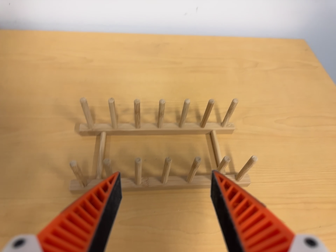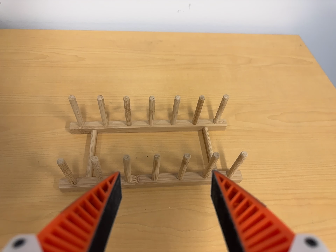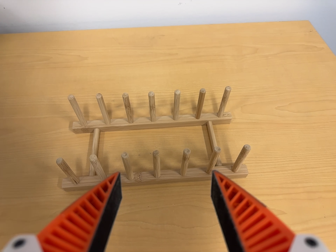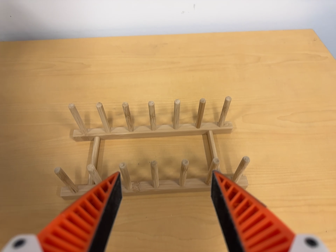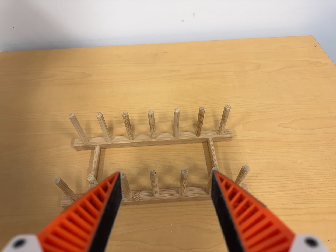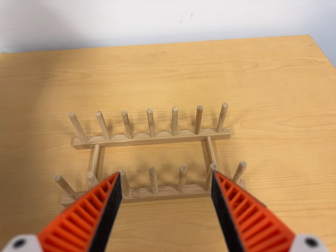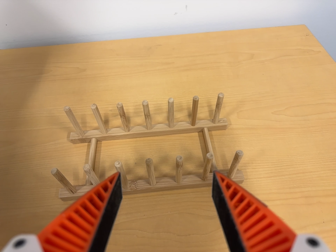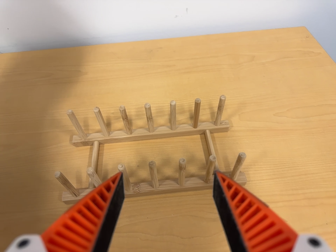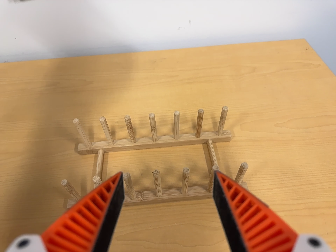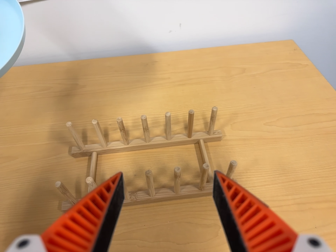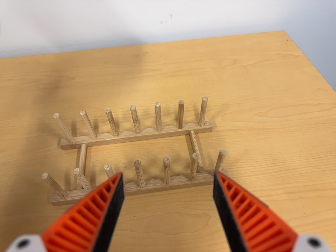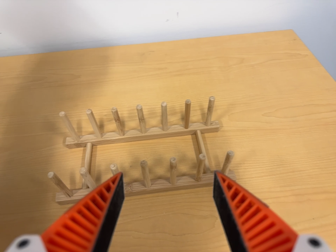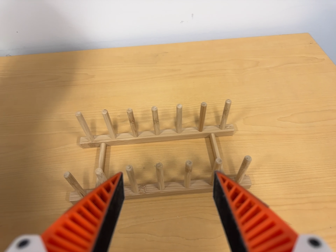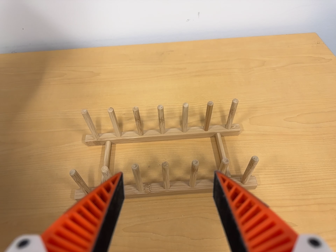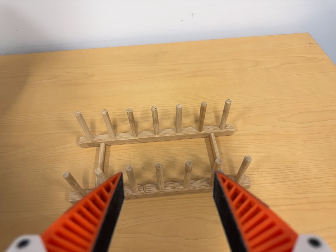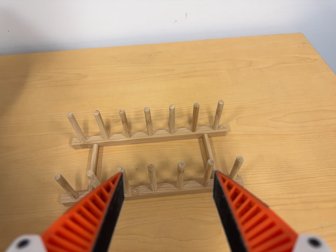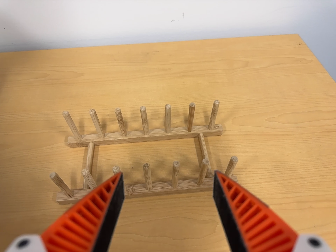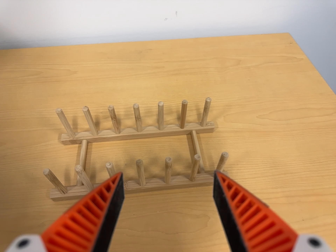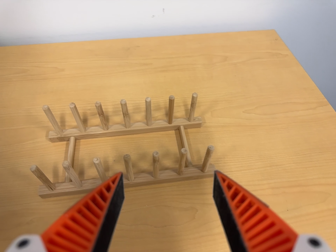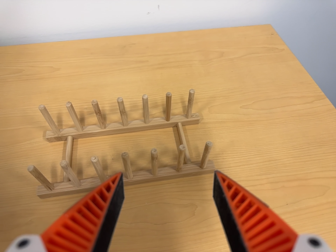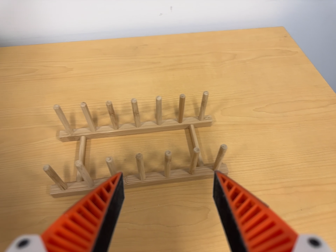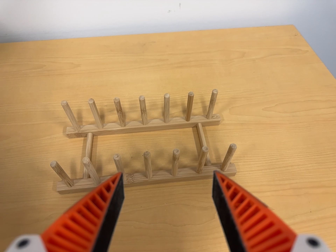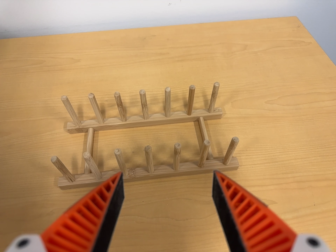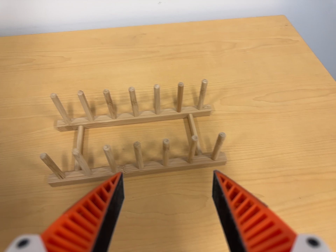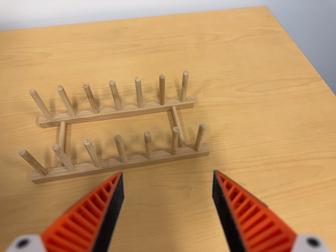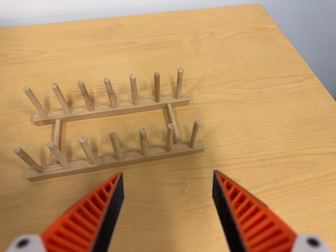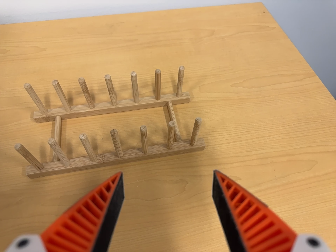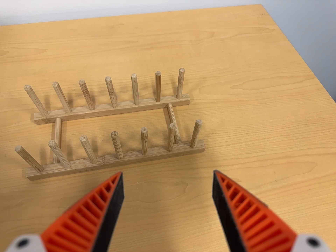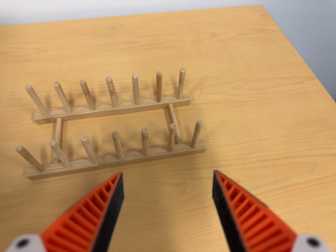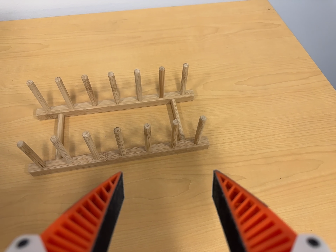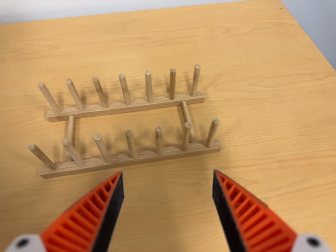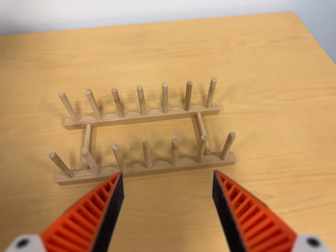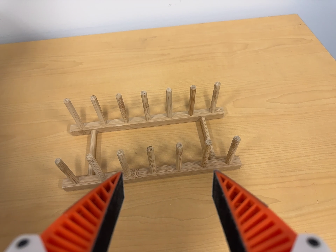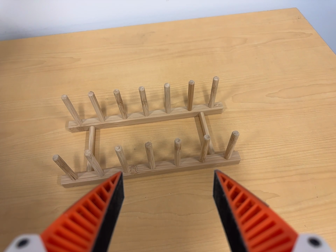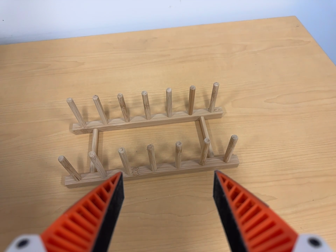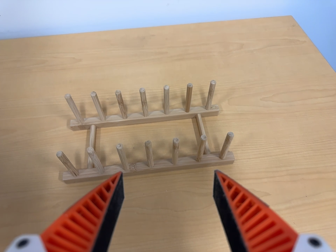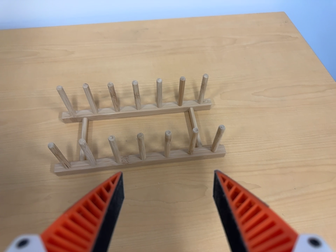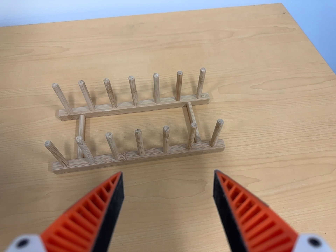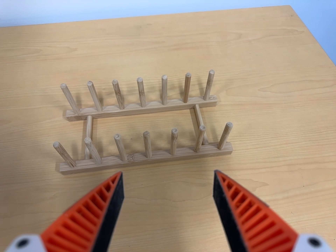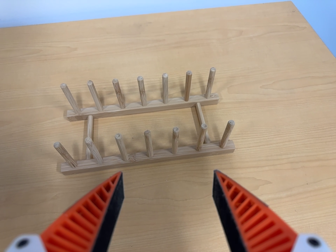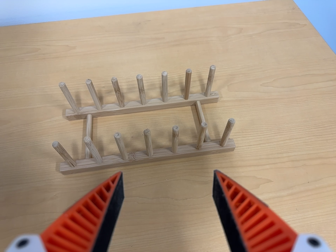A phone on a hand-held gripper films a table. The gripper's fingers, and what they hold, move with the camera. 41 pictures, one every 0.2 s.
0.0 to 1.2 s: The camera travels to its right, about 6 cm.
1.2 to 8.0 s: The camera shifts only a little, or ends up much as it began.
The film runs forward here.
